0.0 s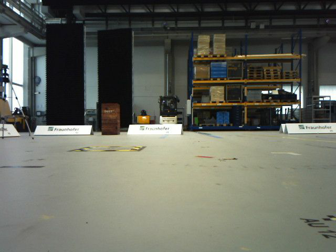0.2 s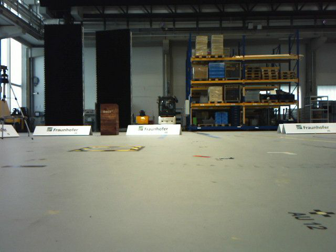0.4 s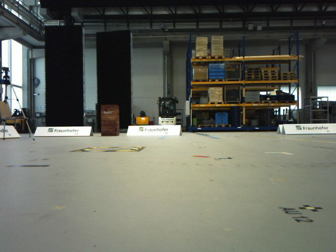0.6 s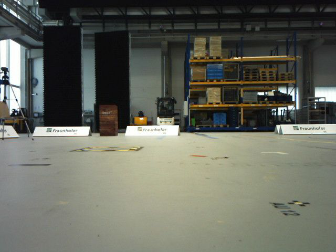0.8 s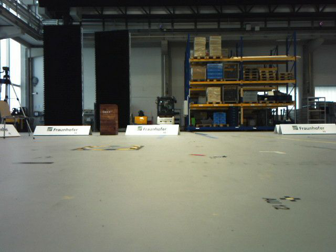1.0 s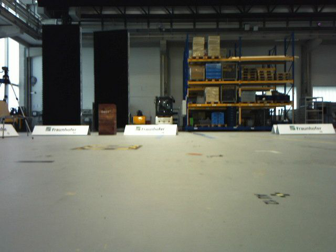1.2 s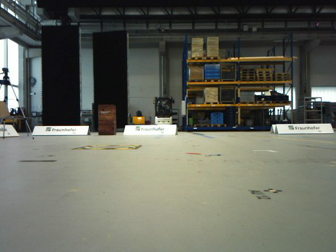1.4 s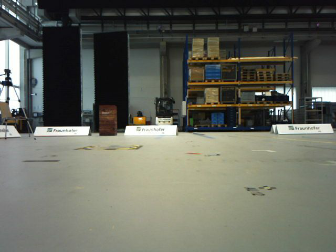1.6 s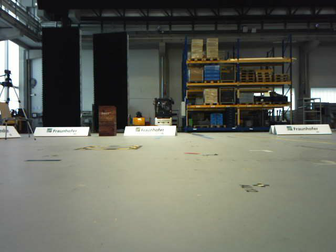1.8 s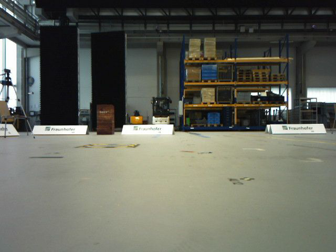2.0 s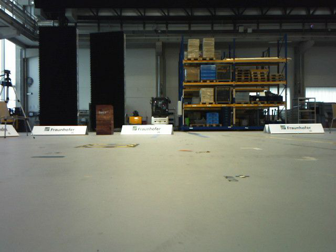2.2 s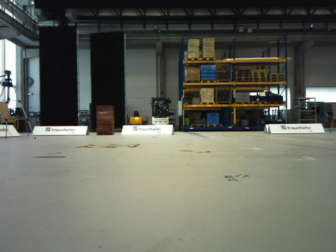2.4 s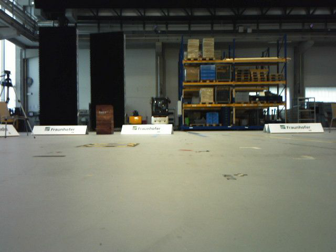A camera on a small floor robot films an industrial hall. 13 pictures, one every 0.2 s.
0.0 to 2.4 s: The camera travels backward, about 0.5 m, so what stands in front gets smaller.
The film runs backward here.
